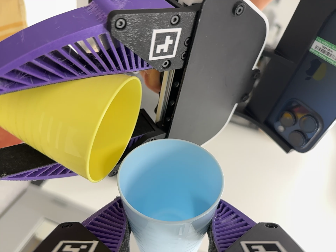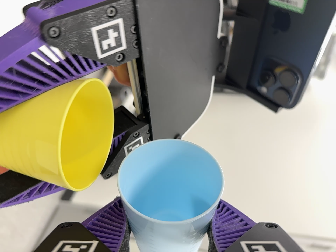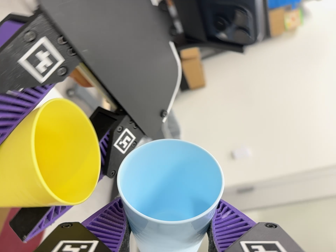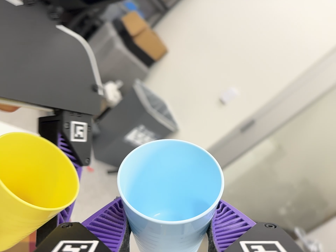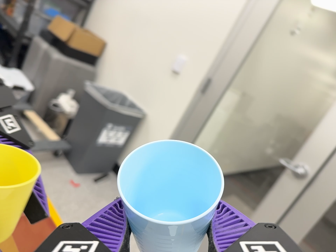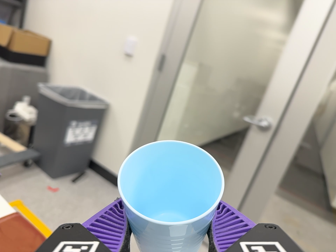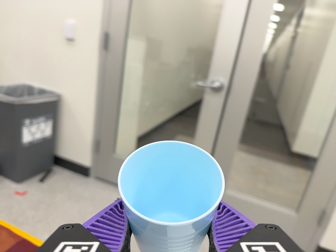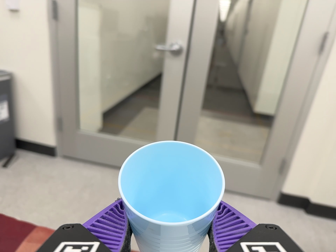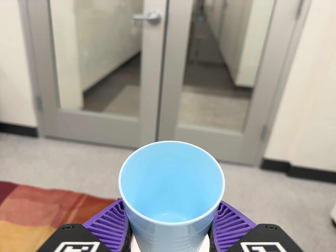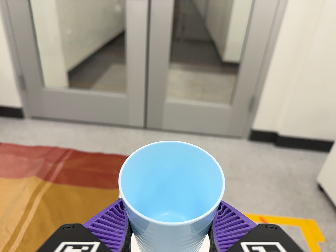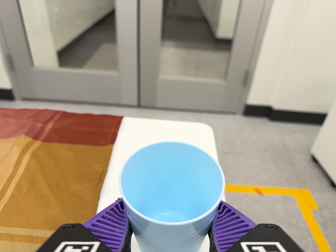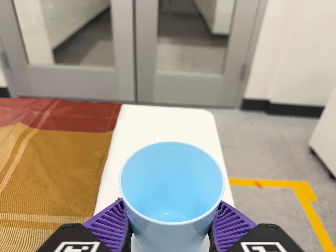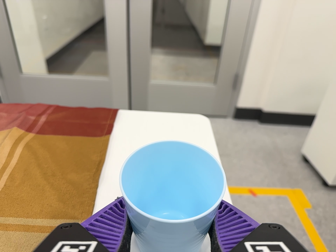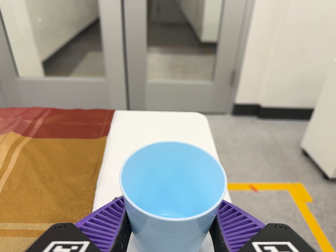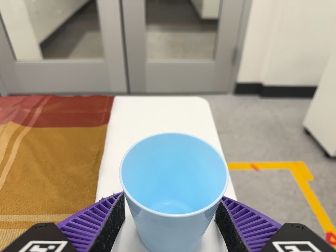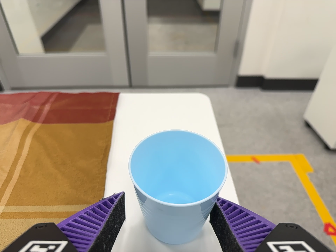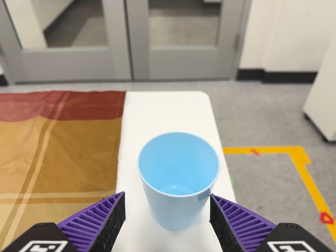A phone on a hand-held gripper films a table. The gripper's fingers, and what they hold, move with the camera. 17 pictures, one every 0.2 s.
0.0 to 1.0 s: The camera travels to its right, about 22 cm, so close, fixed things drift to the left. Its aim tips toward the bottom of its view by about 20 degrees, and the scene shifts upward. It rolls about its line of sight by about 95 degrees, and the scene rotates counterclockwise.
1.0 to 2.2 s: The camera swings to its right by about 25 degrees, and the scene slides to the left. It travels toward the bottom of its view, about 28 cm, so close, fixed things drift upward. Its aim tips toward the bottom of its view by about 25 degrees, and the scene shifts upward. It rolls about its line of sight by about 25 degrees, and the scene rotates counterclockwise.
2.2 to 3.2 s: The camera travels backward, about 5 cm, so what stands in front gets smaller.
The film runs forward here.
